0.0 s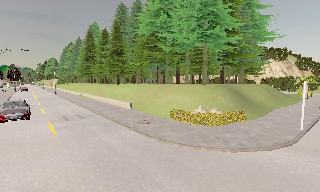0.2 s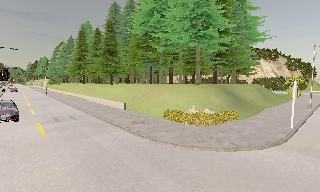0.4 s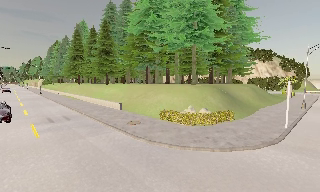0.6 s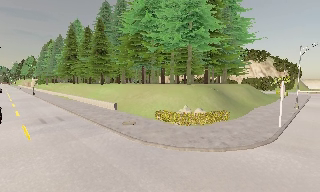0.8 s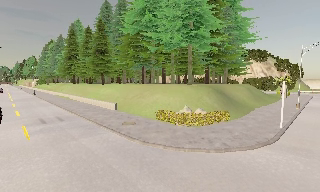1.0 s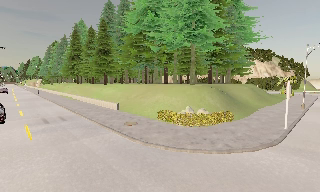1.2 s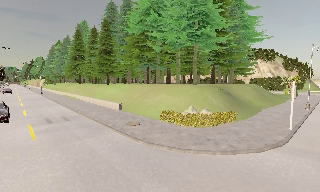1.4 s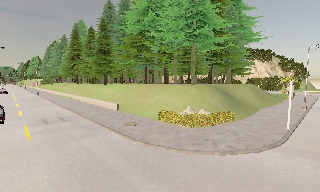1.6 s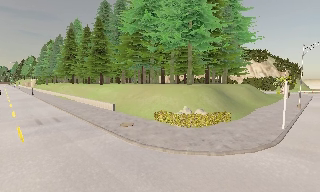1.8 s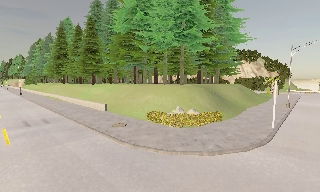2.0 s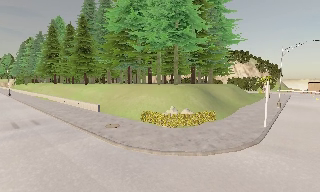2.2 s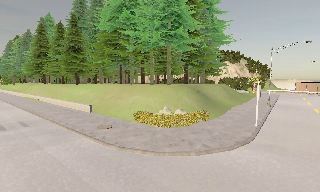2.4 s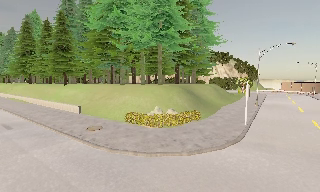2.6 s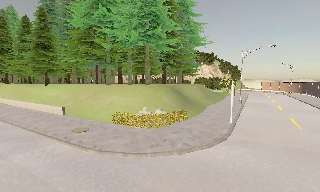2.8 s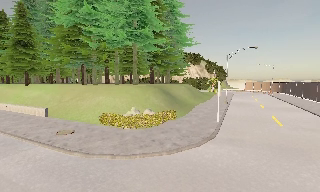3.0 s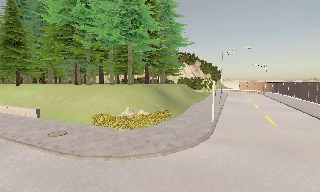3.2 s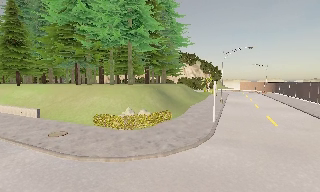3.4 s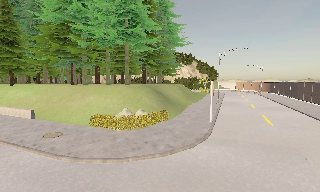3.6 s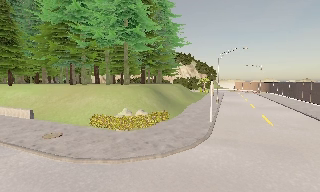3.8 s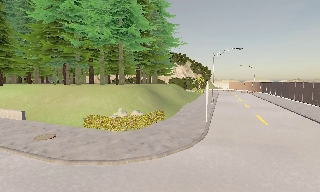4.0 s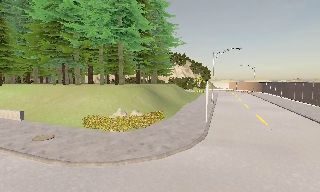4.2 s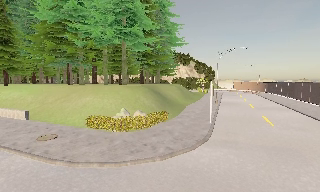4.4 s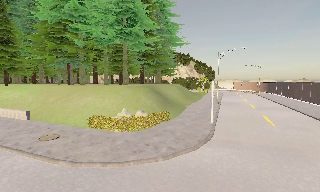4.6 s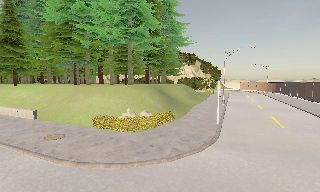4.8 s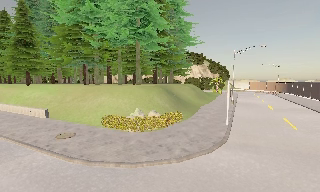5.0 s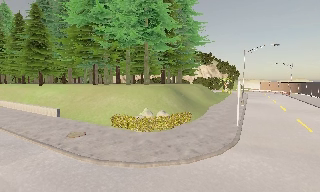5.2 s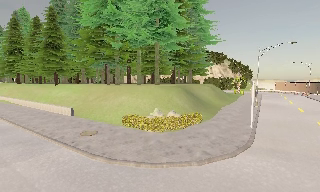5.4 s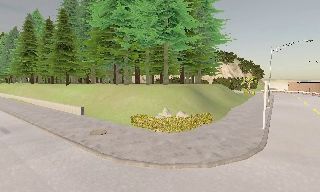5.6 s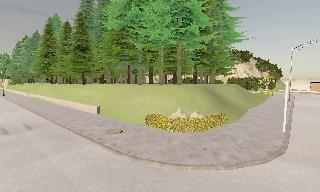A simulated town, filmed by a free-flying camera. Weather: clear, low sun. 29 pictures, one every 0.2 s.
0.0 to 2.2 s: The camera swings to its right by about 10 degrees, and the scene slides to the left. It travels forward, about 1 m, so what stands in front looms larger.
2.2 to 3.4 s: The scene slides to the left, as the camera pans about 15 degrees to its right.
3.4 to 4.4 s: The camera shifts only a little, or ends up much as it began.
4.4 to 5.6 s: The camera swings to its left by about 20 degrees, and the scene slides to the right.
The film runs forward here.
